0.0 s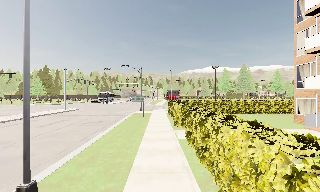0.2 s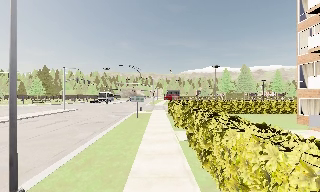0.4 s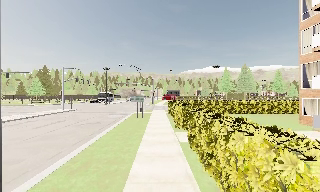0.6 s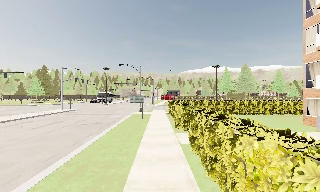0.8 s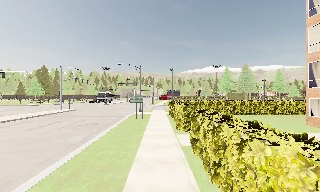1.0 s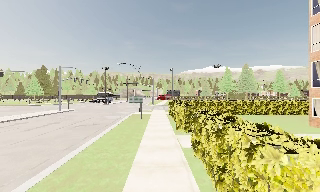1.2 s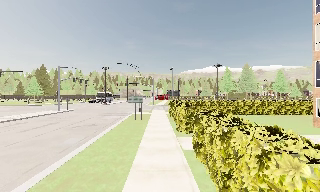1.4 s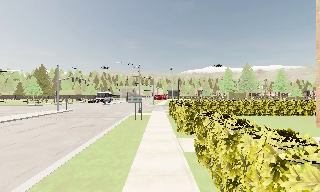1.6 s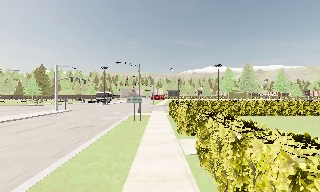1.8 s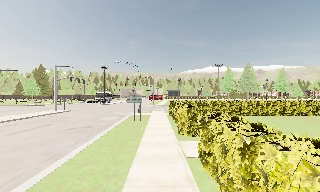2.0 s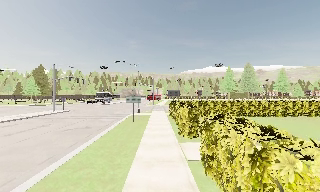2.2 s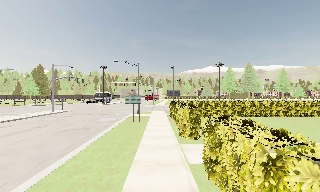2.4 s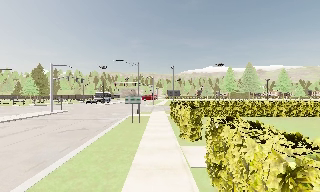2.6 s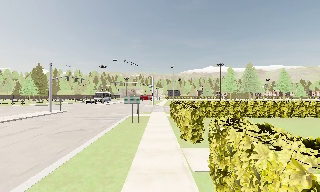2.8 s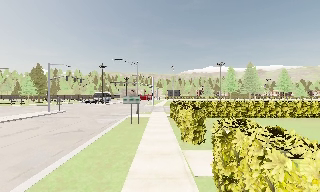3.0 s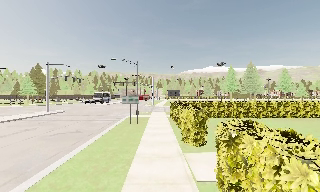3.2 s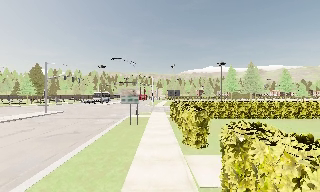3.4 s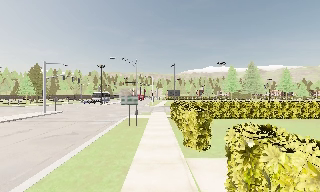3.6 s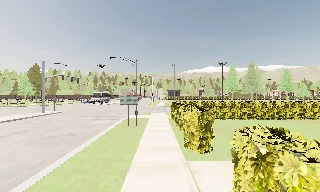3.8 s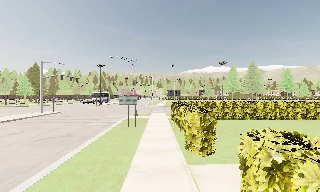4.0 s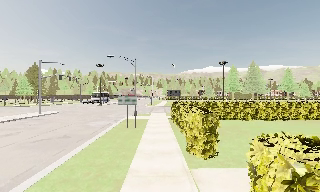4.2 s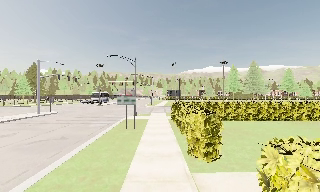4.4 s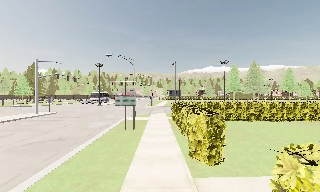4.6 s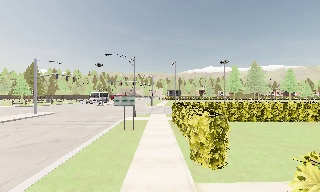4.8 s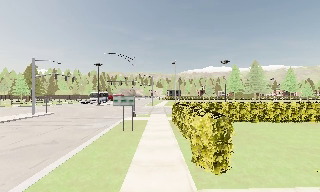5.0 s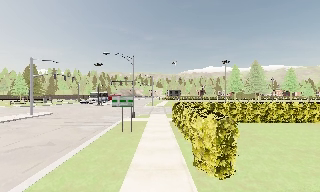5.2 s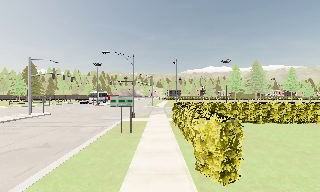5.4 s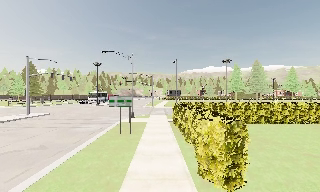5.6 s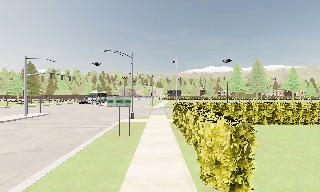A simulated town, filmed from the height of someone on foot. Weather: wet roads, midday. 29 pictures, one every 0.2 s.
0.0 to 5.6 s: The camera travels forward, about 9 m, so what stands in front looms larger.
The film runs forward here.
